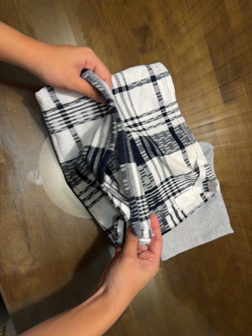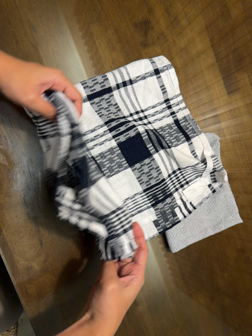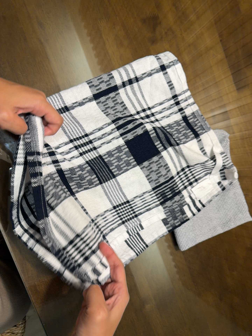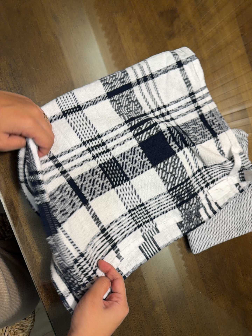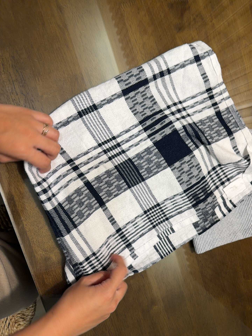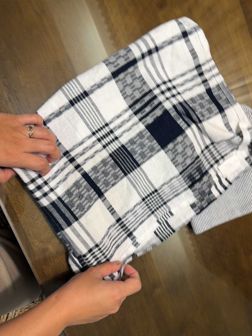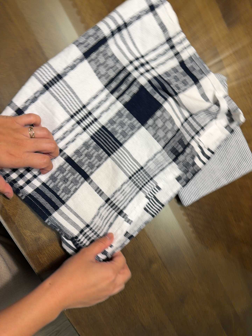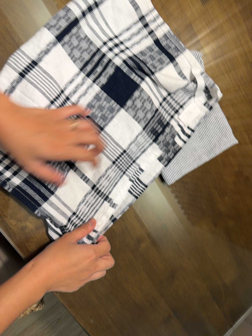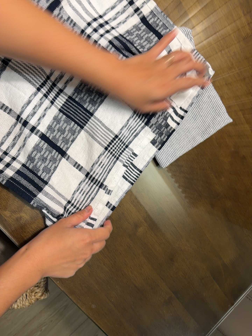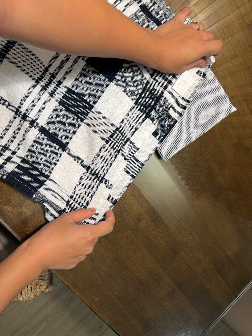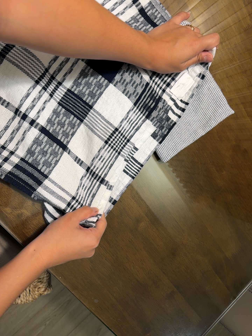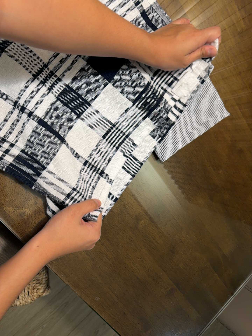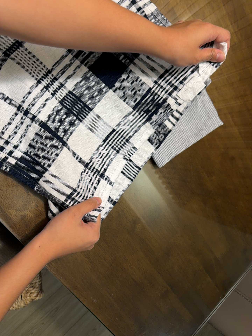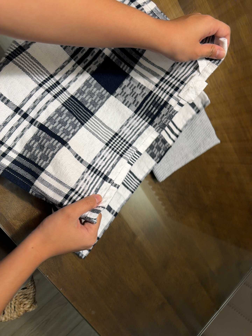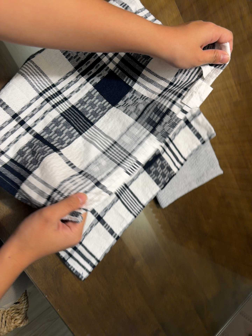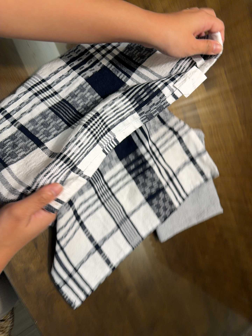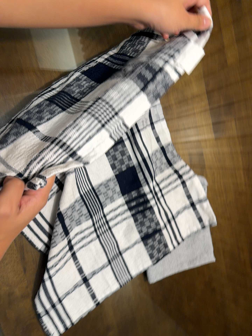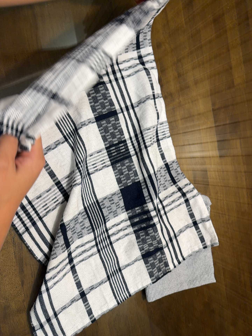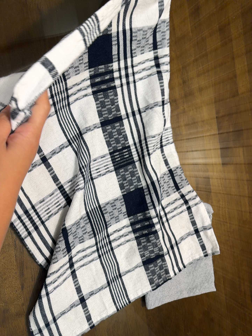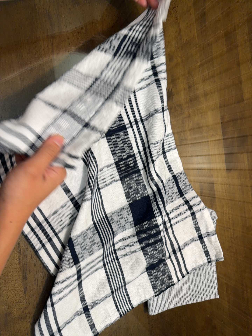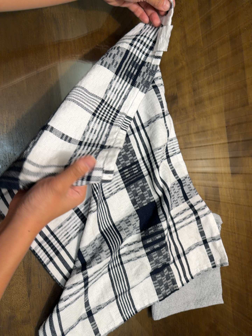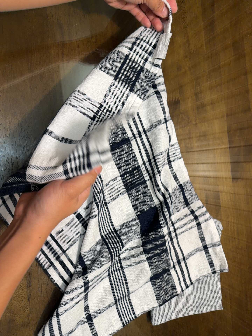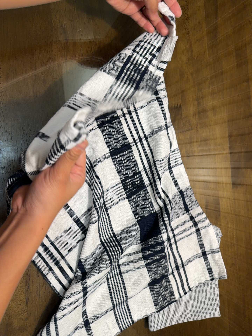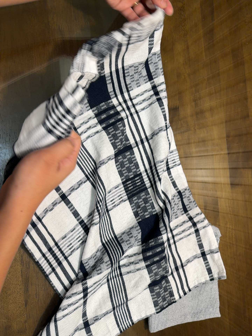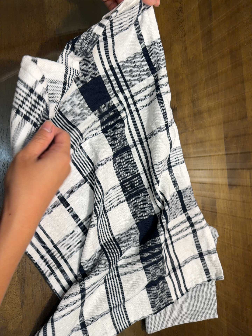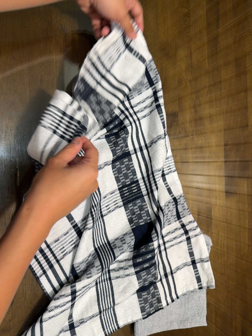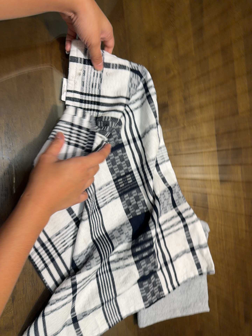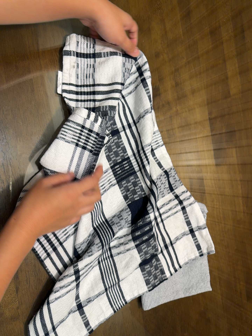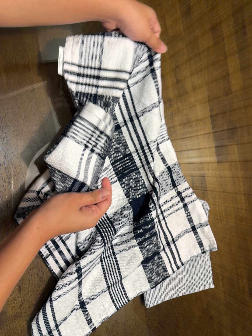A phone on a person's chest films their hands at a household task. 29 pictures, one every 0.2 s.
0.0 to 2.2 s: The camera's aim tips toward the bottom of its view by about 15 degrees, and the scene shifts upward. It rolls about its line of sight by about 20 degrees, and the scene rotates counterclockwise.
2.2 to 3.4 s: The camera travels toward the top of its view, to its left and backward, about 14 cm, so close, fixed things drift downward. Its aim tips toward the top of its view by about 15 degrees, and the scene shifts downward. It rolls about its line of sight by about 25 degrees, and the scene rotates clockwise.
3.4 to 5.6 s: The camera shifts only a little, or ends up much as it began.
The film runs backward here.
